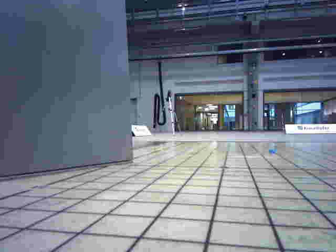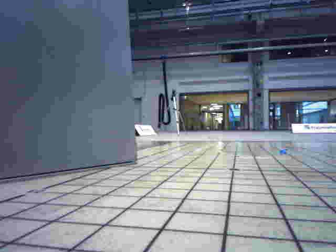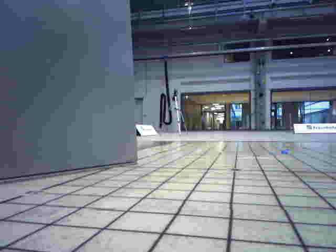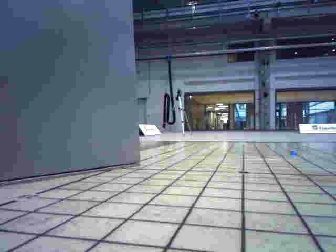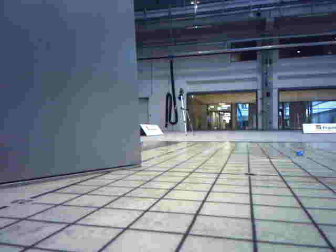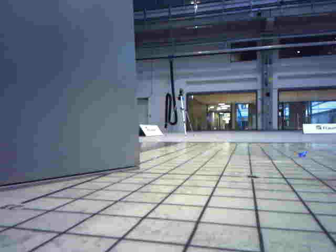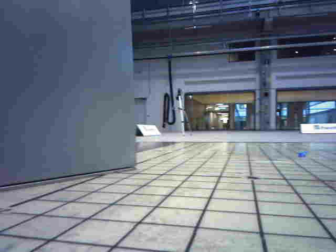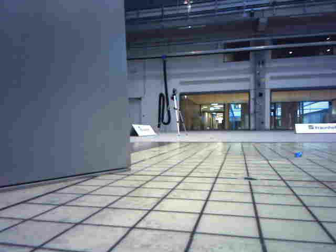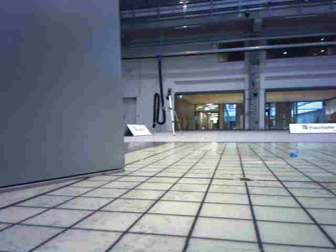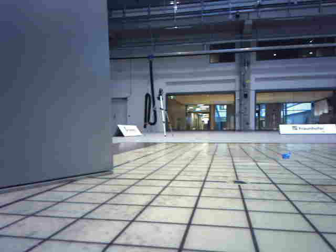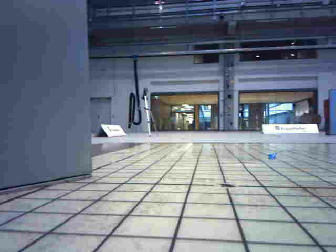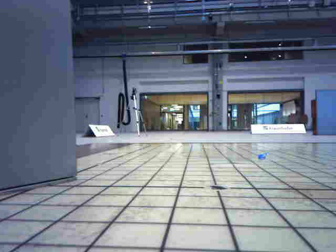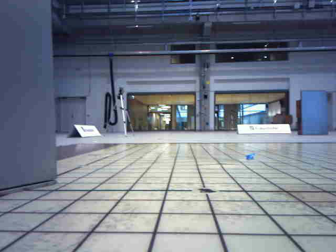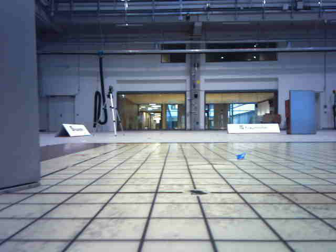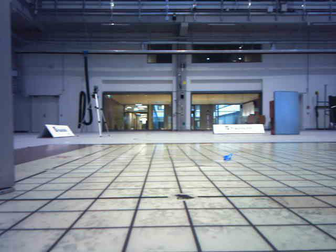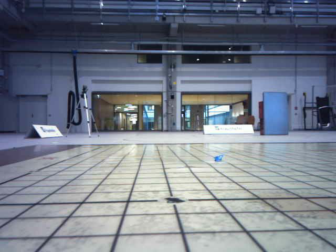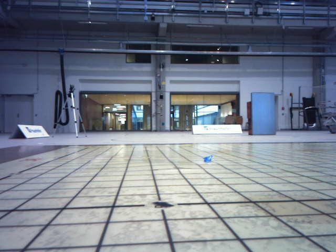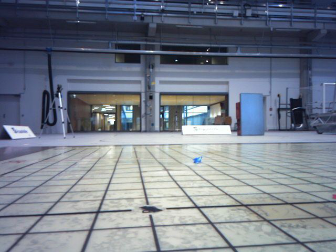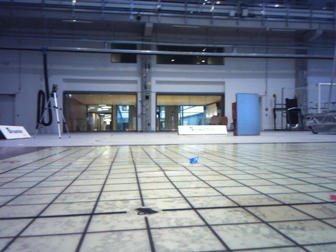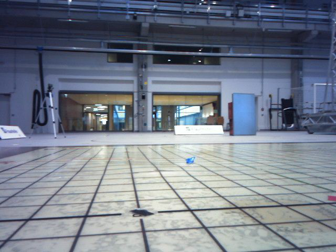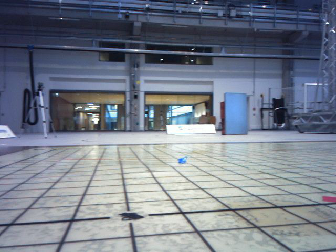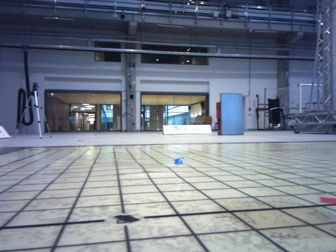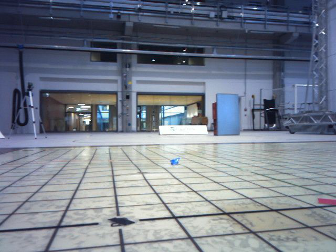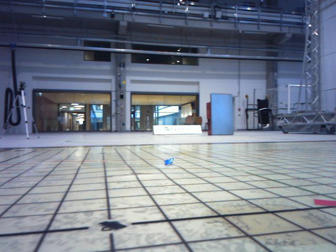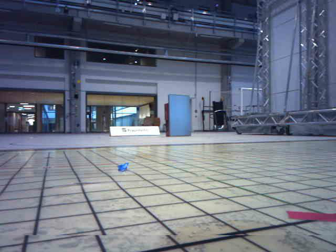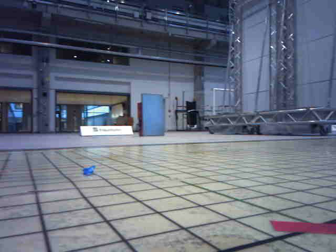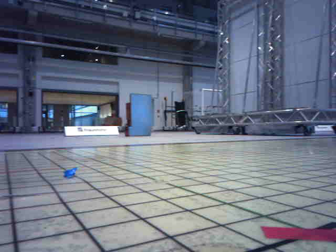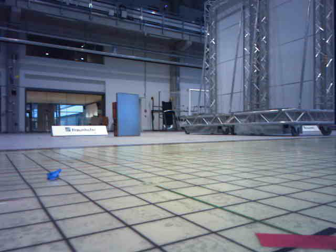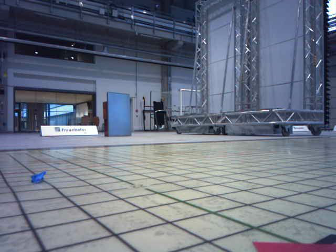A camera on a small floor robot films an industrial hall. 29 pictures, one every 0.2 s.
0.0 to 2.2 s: The camera travels forward, about 0.4 m, so what stands in front looms larger.
2.2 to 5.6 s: The camera swings to its right by about 40 degrees, and the scene slides to the left. It travels forward, about 0.6 m.
The film runs forward here.
